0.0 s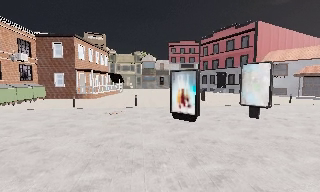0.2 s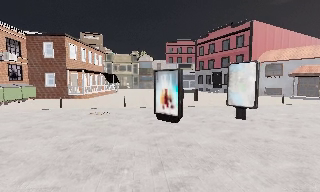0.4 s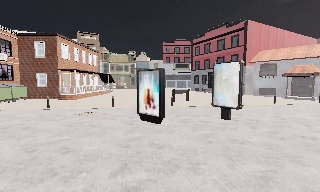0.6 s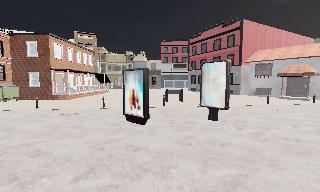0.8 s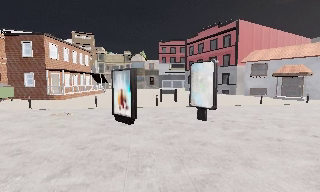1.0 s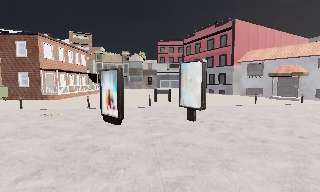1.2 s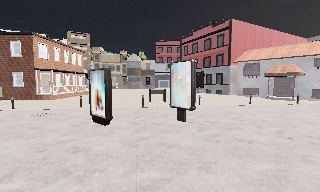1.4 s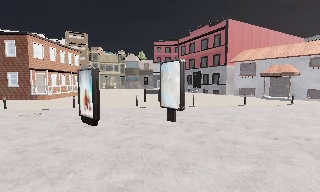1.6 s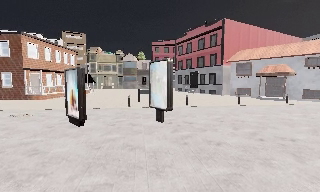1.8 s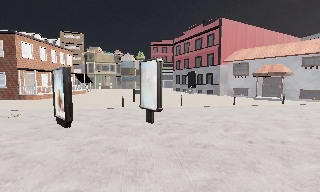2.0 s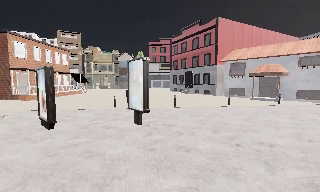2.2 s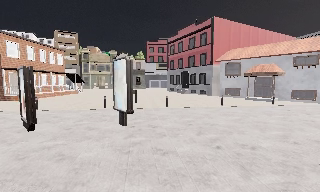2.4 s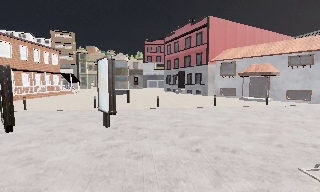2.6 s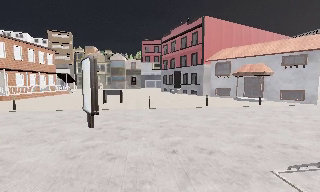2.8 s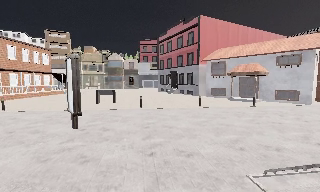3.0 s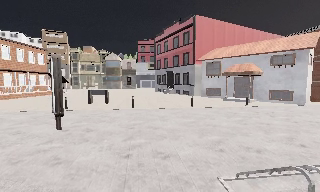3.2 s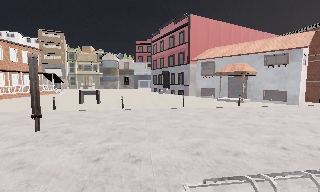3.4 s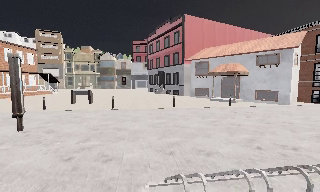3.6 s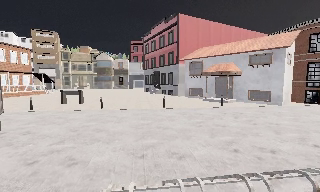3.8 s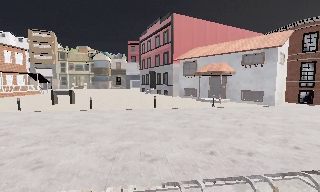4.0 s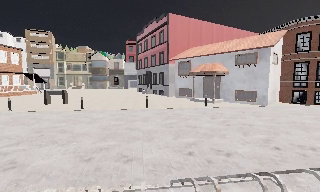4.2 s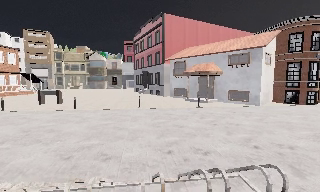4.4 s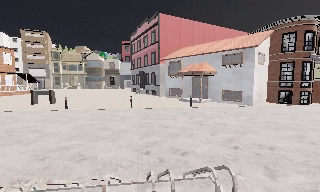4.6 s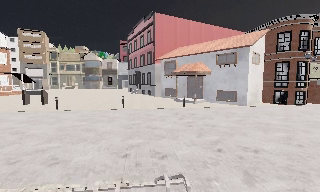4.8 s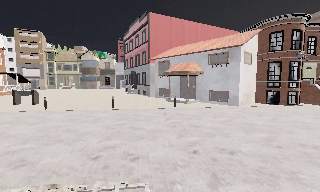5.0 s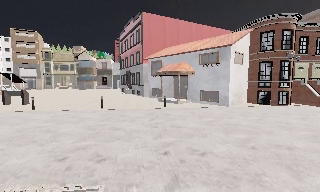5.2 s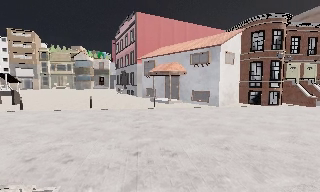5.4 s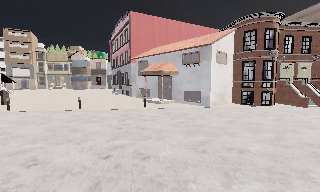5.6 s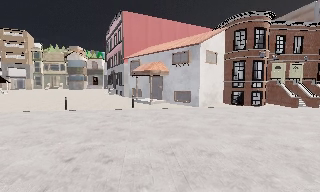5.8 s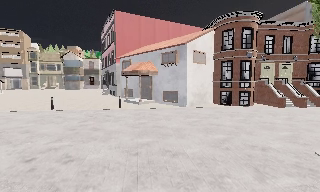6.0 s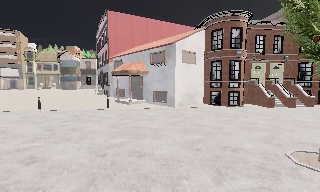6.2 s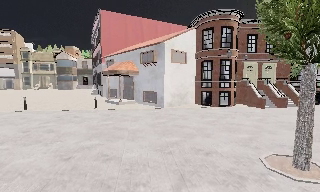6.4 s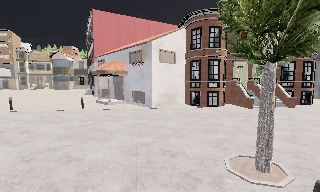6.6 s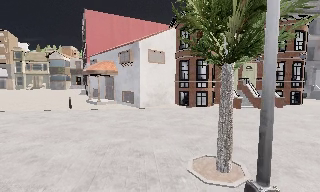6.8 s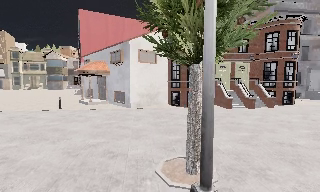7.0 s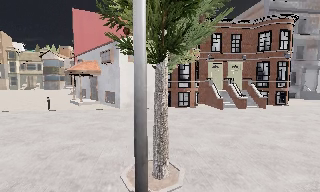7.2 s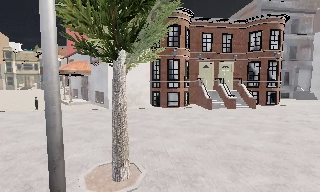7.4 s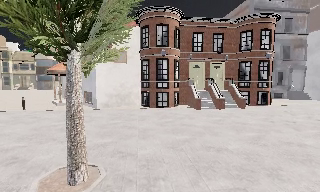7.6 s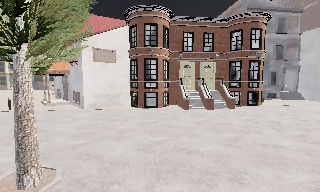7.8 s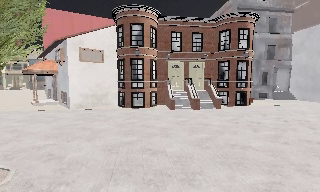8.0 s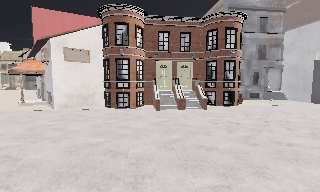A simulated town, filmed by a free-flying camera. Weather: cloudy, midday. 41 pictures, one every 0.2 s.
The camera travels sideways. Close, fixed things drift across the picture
to the left.
0.0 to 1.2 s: The camera travels to its right, about 4 m, so close, fixed things drift to the left. It loses speed.
1.2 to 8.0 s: The camera travels to its right, about 25 m, so close, fixed things drift to the left.
The film runs backward here.
